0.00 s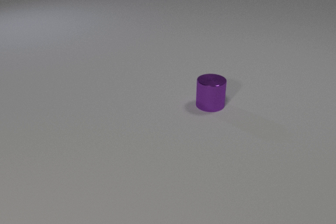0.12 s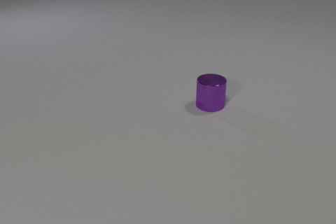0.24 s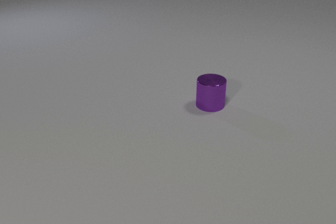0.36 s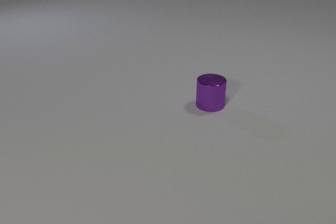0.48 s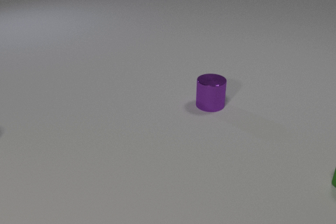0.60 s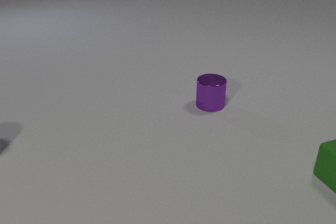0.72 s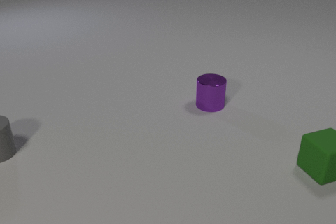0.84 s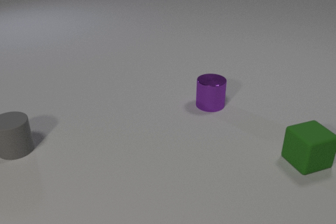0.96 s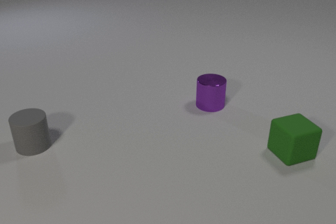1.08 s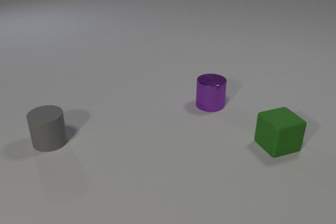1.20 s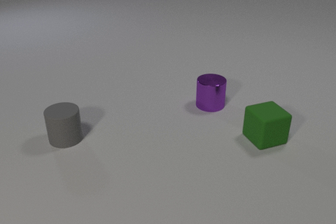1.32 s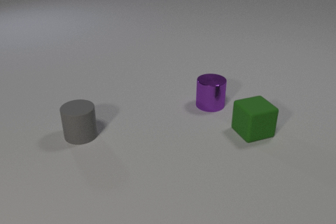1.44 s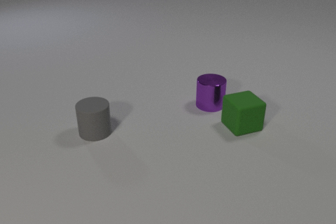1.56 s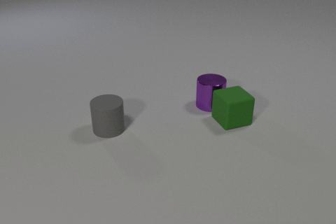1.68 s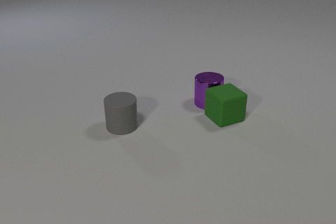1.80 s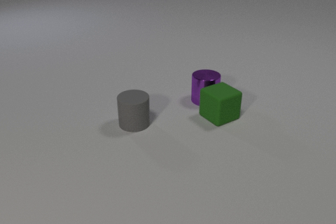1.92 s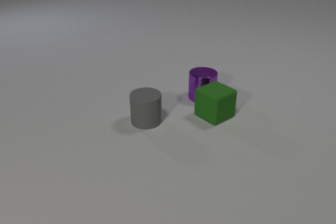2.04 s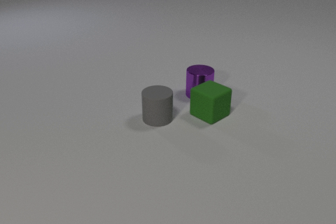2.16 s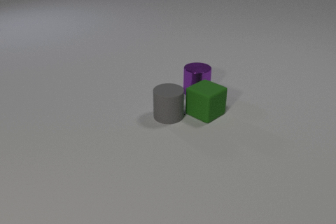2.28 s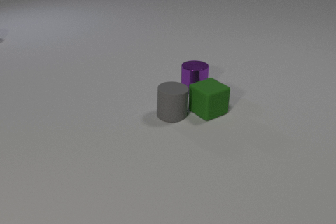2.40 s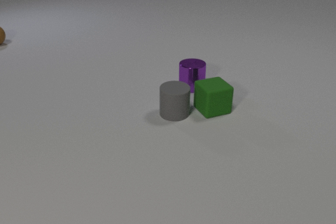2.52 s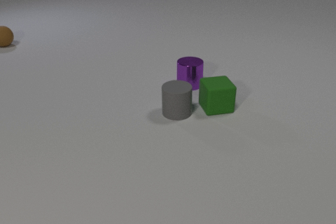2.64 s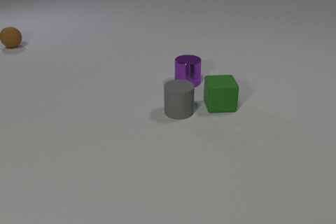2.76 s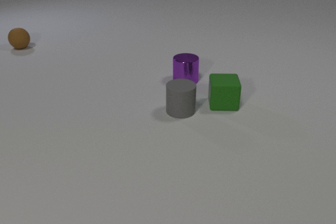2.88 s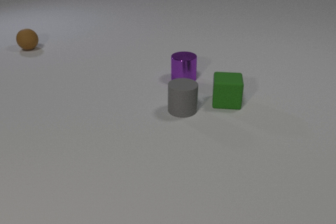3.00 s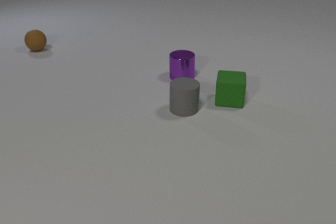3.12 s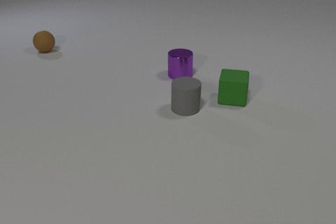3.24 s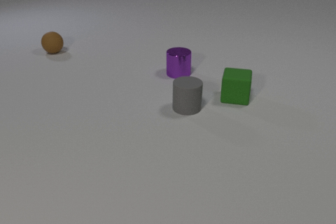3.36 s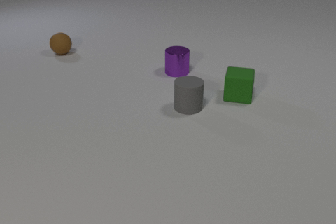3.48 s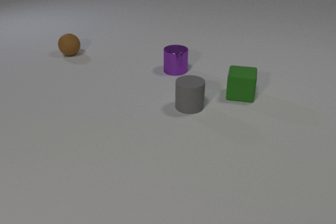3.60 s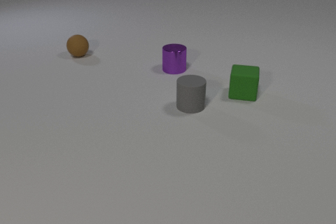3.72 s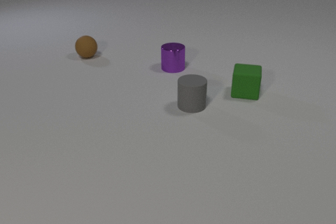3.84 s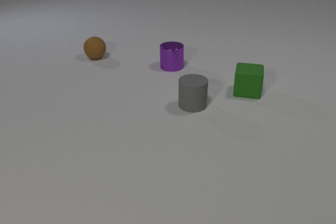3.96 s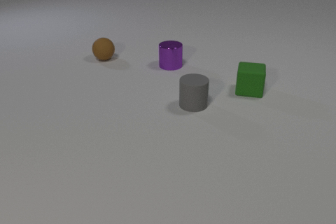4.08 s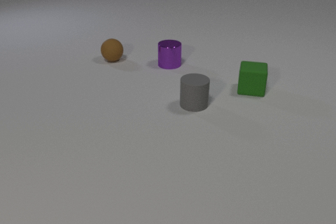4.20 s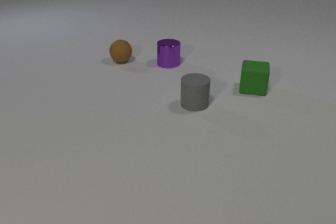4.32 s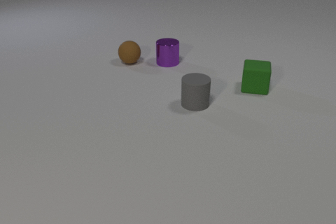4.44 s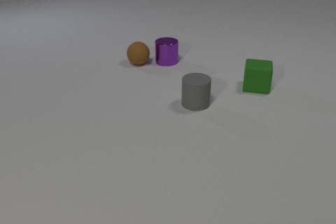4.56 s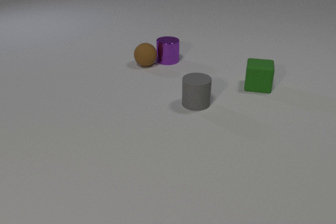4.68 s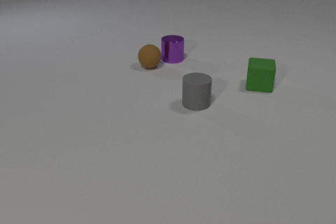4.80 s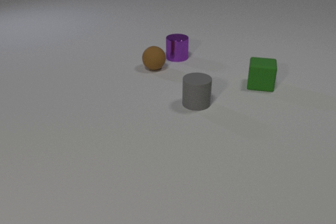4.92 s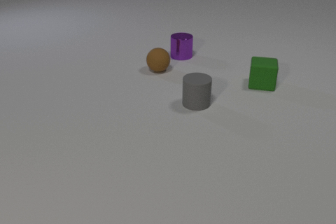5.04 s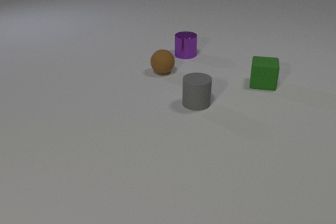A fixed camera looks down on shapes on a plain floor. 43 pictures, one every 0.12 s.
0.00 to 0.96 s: The green rubber cube comes in at the right edge, slides to the left and away from the camera. The gray rubber cylinder comes in at the left edge, slides to the right.
0.96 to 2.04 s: The green rubber cube slides to the left and away from the camera, spins so that its near face slides to the right, counterclockwise seen from above. The purple metal cylinder slides away from the camera and to the left. The gray rubber cylinder slides to the right. The green rubber cube and the purple metal cylinder collide.
2.04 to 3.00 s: The green rubber cube slides away from the camera and to the right, spins so that its near face slides to the left, clockwise seen from above. The purple metal cylinder slides away from the camera and to the left. The gray rubber cylinder slides to the right and away from the camera. The brown rubber sphere comes in at the left edge, rolls to the right and toward the camera. The green rubber cube and the gray rubber cylinder collide.
3.00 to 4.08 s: The green rubber cube slides away from the camera and to the right. The purple metal cylinder slides away from the camera and to the left. The gray rubber cylinder slides away from the camera and to the right. The brown rubber sphere rolls to the right and toward the camera.
4.08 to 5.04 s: The green rubber cube slides away from the camera and to the right. The purple metal cylinder slides away from the camera and to the right. The brown rubber sphere rolls to the right and toward the camera. The purple metal cylinder and the brown rubber sphere collide.
What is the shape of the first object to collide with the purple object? cube.
How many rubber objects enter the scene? 3.
What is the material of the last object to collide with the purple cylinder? rubber.
